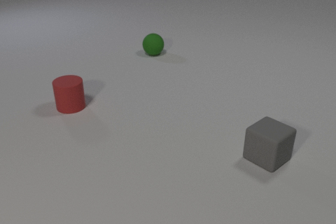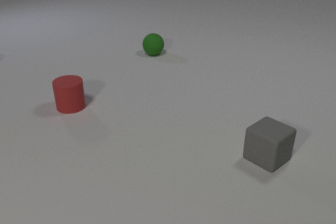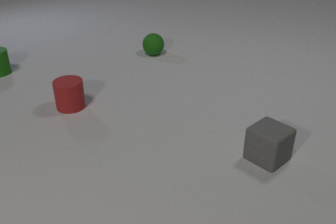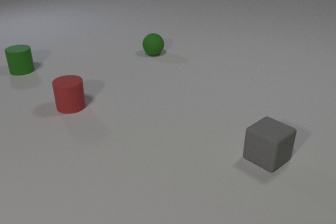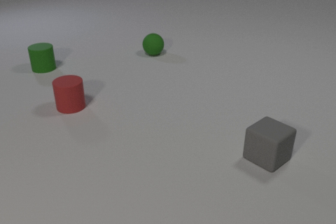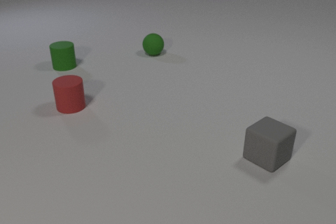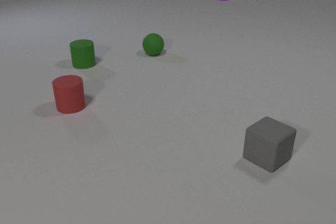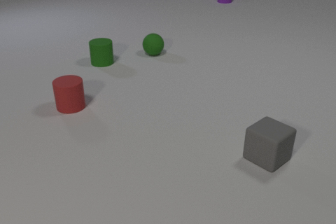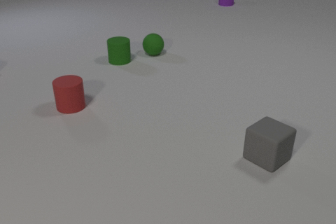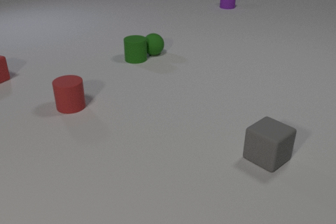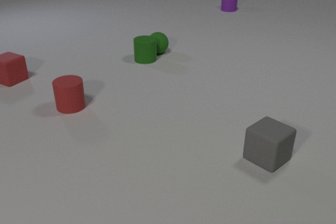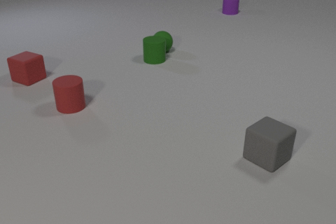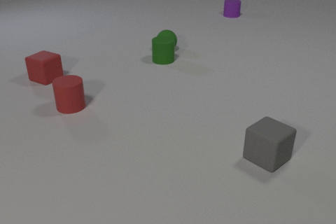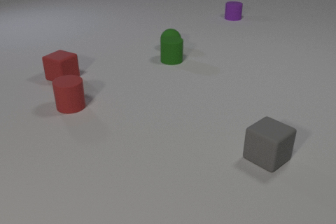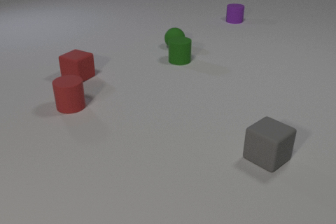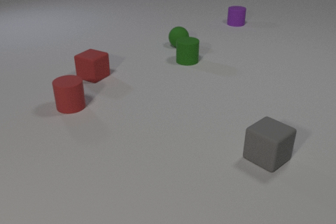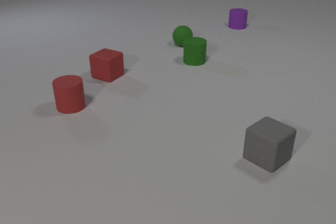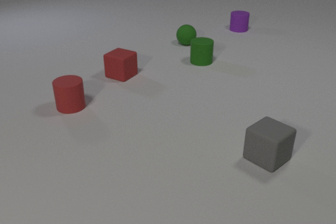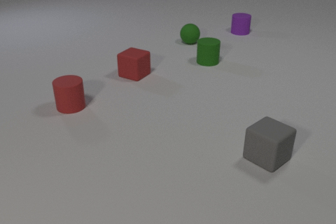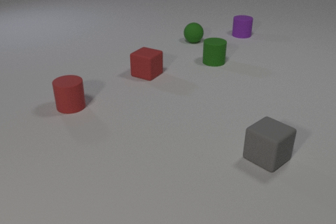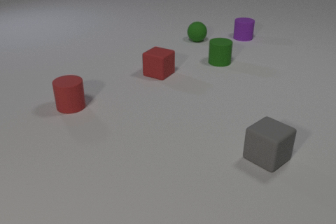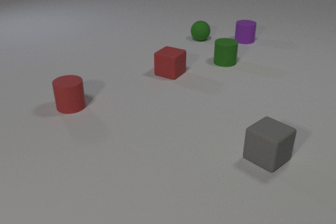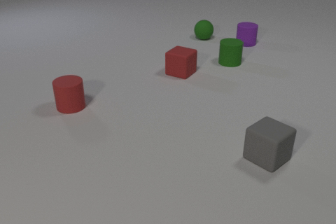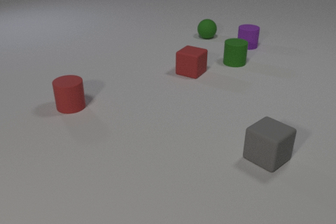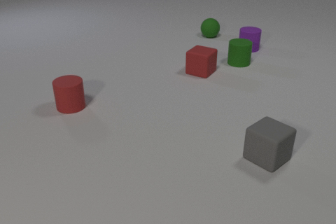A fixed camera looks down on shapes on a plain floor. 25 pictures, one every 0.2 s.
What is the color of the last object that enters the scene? red.
What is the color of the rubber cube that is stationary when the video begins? gray.
How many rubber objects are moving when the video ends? 4.
0.0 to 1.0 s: The green rubber cylinder comes in at the left edge, slides to the right. The purple rubber cylinder comes in at the top edge.
1.0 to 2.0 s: The green rubber cylinder slides to the right. The green rubber sphere rolls to the right. The purple rubber cylinder slides toward the camera. The red rubber cube comes in at the left edge, slides to the right. The green rubber cylinder and the green rubber sphere collide.
2.0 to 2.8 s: The green rubber cylinder slides to the right. The green rubber sphere rolls to the right and away from the camera. The purple rubber cylinder slides toward the camera. The red rubber cube slides to the right.
2.8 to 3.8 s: The green rubber cylinder slides to the right. The green rubber sphere rolls to the right and away from the camera. The purple rubber cylinder slides toward the camera. The red rubber cube slides to the right.
3.8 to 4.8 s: The green rubber cylinder slides to the right. The green rubber sphere rolls away from the camera and to the right. The purple rubber cylinder slides toward the camera. The red rubber cube slides to the right.
